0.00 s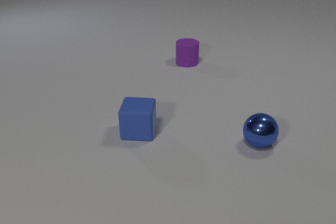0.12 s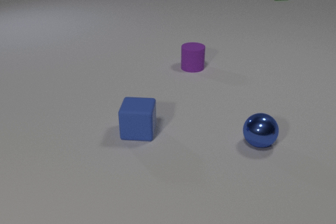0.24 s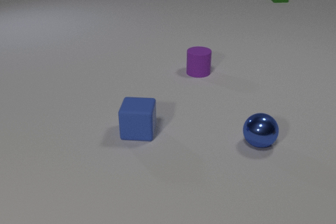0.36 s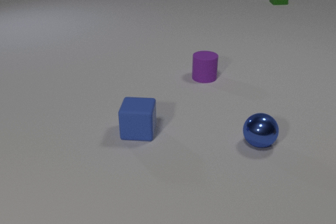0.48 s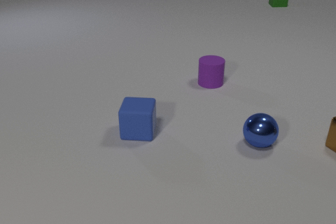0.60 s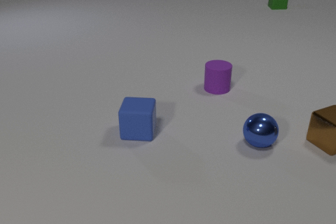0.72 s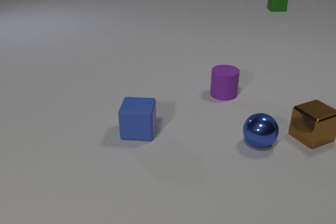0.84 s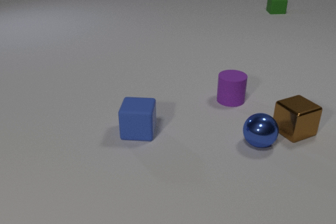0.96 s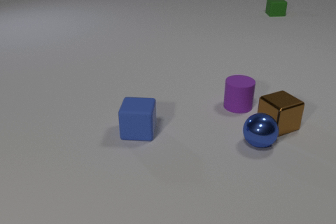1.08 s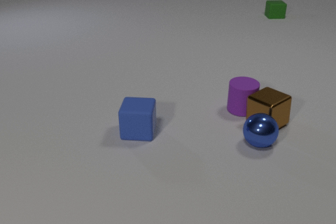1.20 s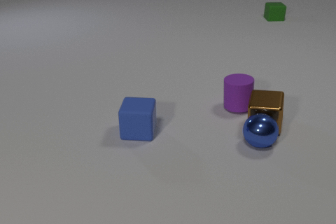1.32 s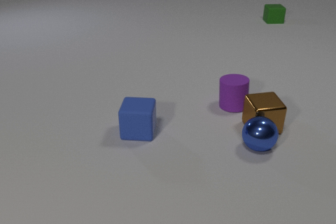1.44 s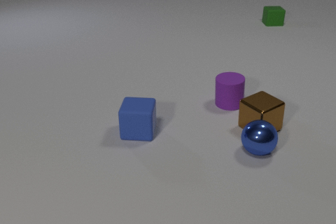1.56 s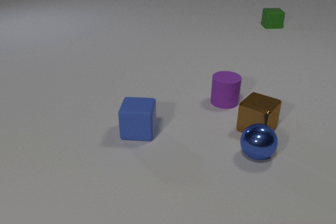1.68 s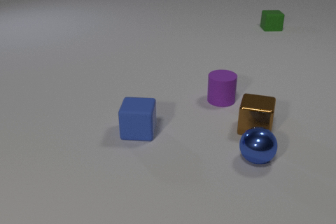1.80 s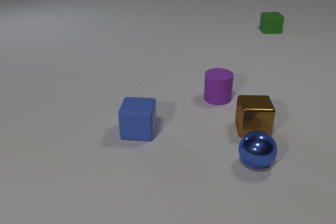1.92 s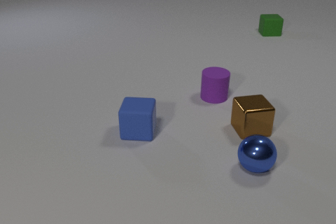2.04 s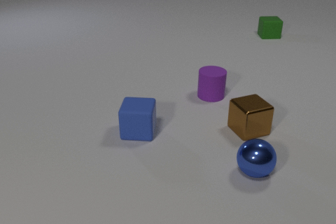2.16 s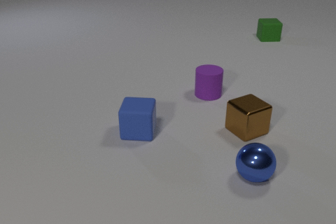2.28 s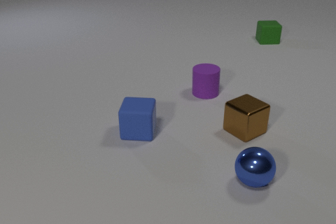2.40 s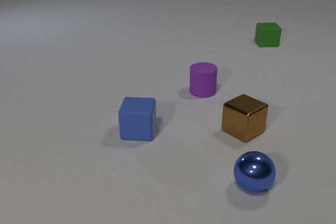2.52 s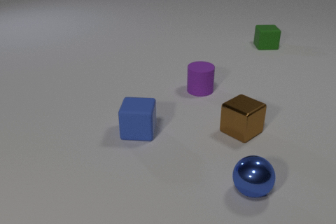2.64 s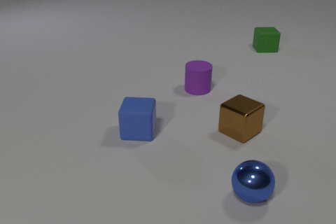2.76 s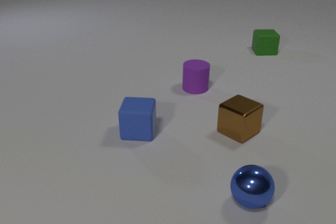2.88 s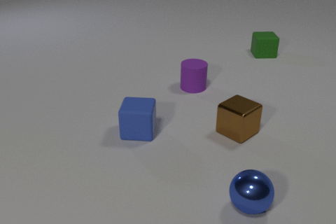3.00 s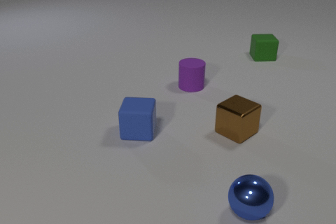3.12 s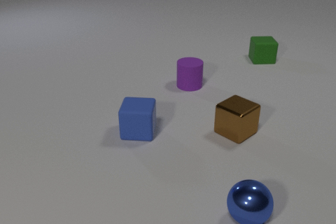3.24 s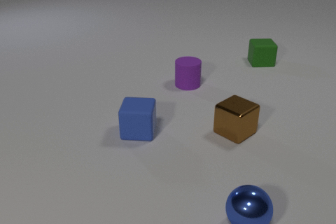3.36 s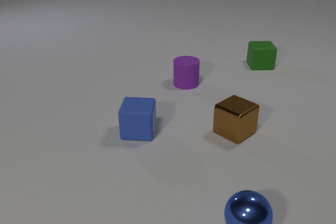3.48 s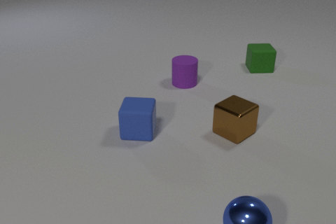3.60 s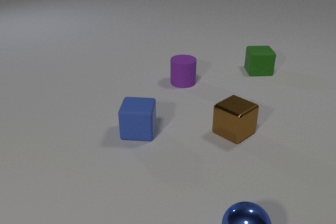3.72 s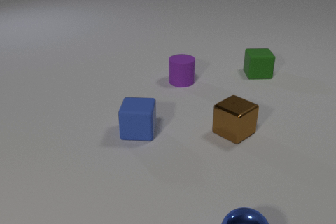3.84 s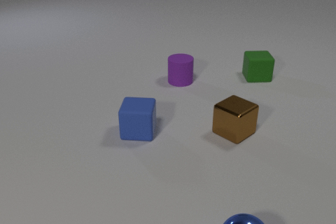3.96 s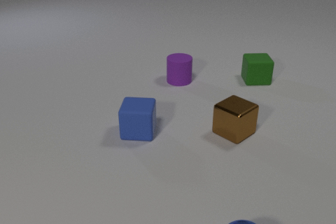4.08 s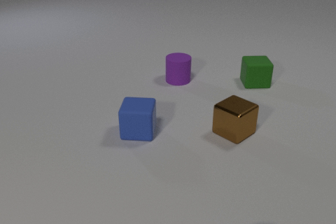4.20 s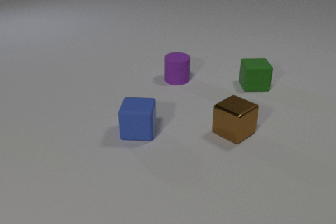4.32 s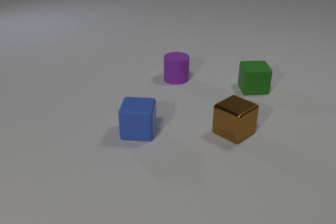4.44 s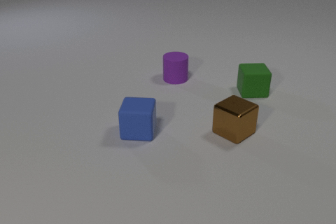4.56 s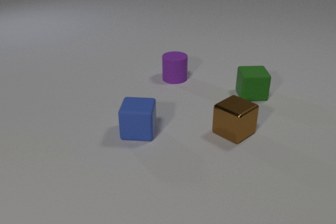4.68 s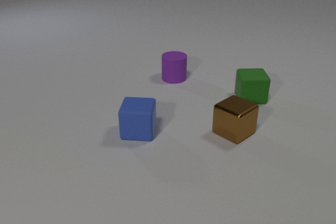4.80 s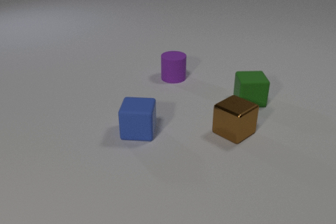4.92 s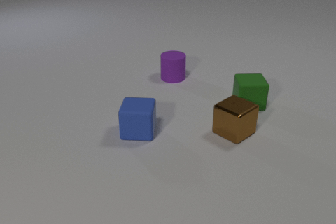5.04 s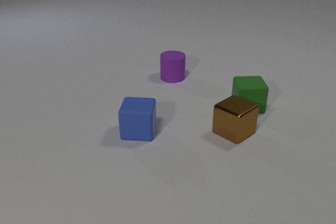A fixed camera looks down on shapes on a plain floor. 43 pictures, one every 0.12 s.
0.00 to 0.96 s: The brown metal cube comes in at the right edge, slides to the left. The purple rubber cylinder slides toward the camera and to the right. The green rubber cube slides toward the camera.
0.96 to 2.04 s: The brown metal cube slides to the left and toward the camera, spins counterclockwise seen from above by about 165 degrees, its near face sliding to the right. The purple rubber cylinder slides to the left and away from the camera. The blue metal sphere rolls toward the camera. The green rubber cube slides toward the camera. The brown metal cube and the purple rubber cylinder collide. The brown metal cube and the blue metal sphere collide.
2.04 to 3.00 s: The brown metal cube slides to the left, spins so that its near face slides to the right, counterclockwise seen from above. The purple rubber cylinder slides to the left and away from the camera. The blue metal sphere rolls toward the camera. The green rubber cube slides toward the camera.
3.00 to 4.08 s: The purple rubber cylinder slides away from the camera and to the left. The blue metal sphere rolls toward the camera, leaves at the bottom edge. The green rubber cube slides toward the camera.
4.08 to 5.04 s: The purple rubber cylinder slides away from the camera and to the left. The green rubber cube slides toward the camera.
How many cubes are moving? 2.
How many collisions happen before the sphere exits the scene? 2.
What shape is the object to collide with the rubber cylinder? cube.
